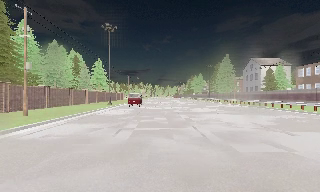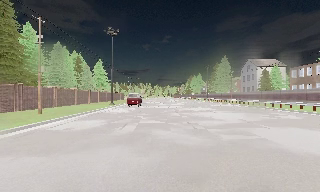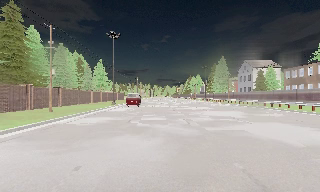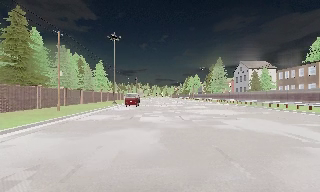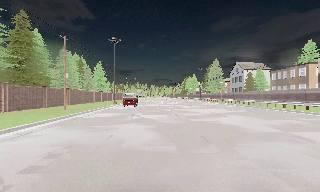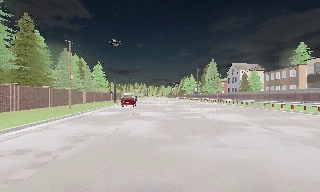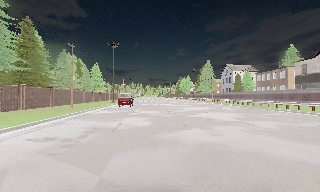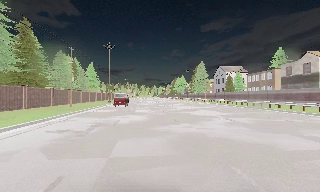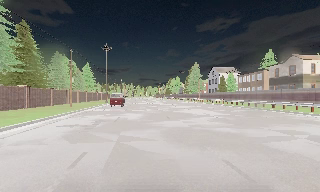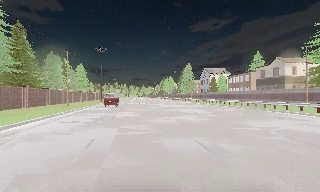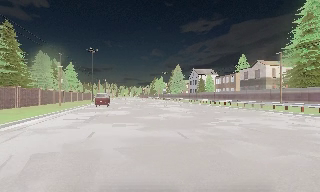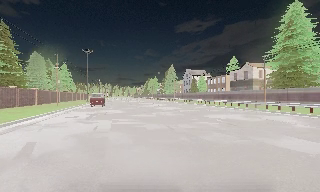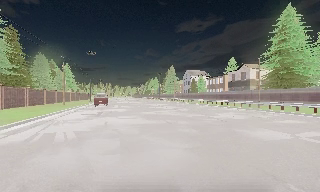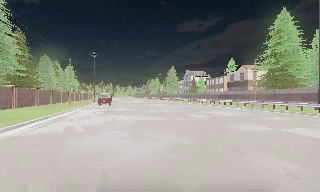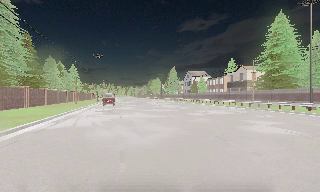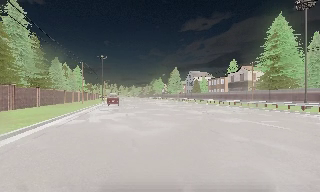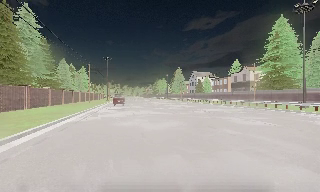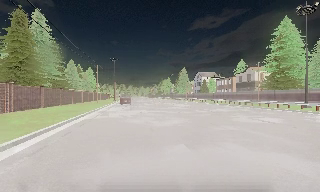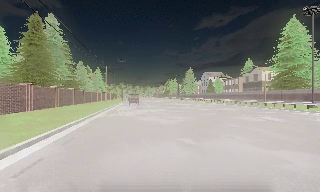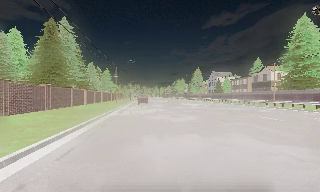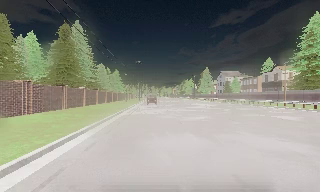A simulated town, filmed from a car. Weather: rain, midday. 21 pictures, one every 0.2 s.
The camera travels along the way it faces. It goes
backward.
0.0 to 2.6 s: The camera pans to its right, which is clockwise from overhead, by about 15 degrees. It travels backward, about 18 m, so what stands in front gets smaller.
2.6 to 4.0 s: The camera swings to its left by about 10 degrees, and the scene slides to the right. It travels backward, about 6 m, so what stands in front gets smaller. It loses speed.
The film runs backward here.
